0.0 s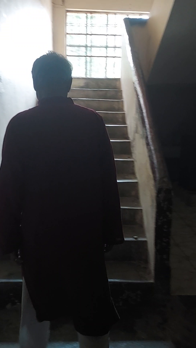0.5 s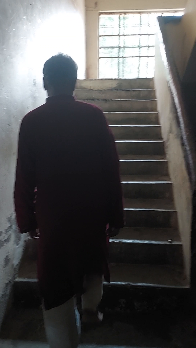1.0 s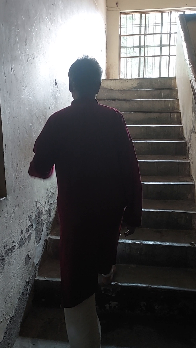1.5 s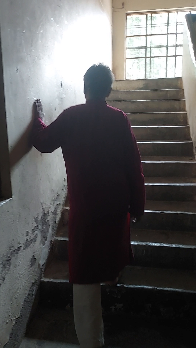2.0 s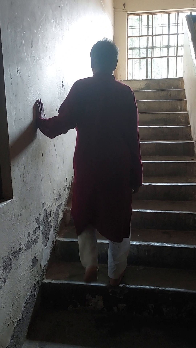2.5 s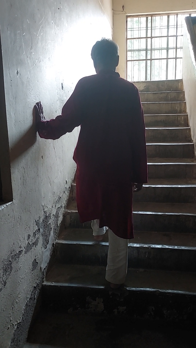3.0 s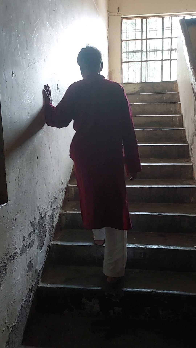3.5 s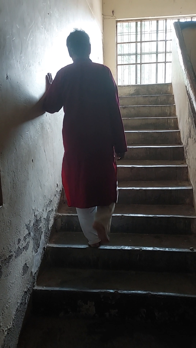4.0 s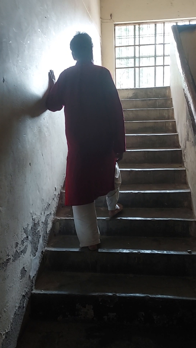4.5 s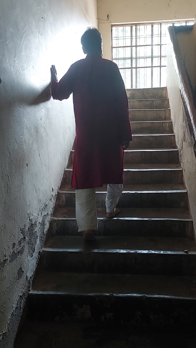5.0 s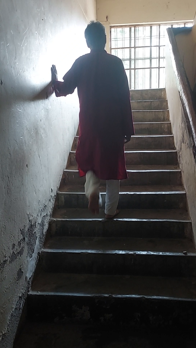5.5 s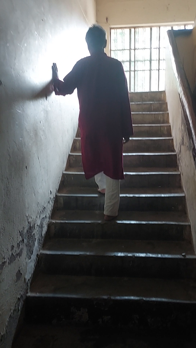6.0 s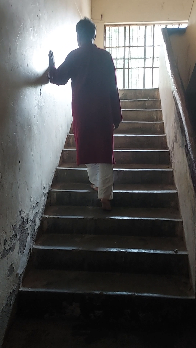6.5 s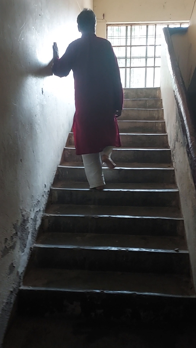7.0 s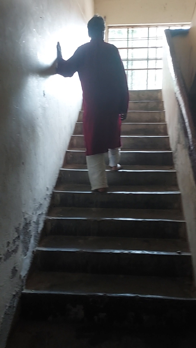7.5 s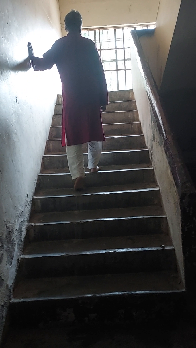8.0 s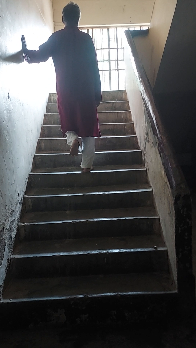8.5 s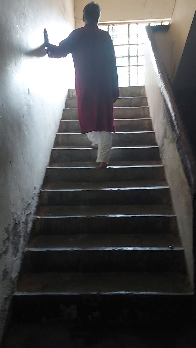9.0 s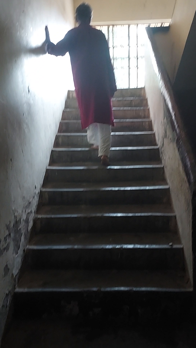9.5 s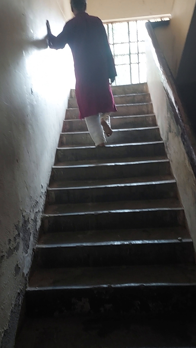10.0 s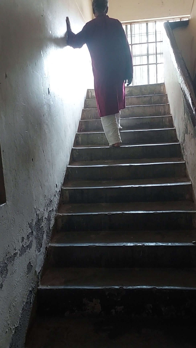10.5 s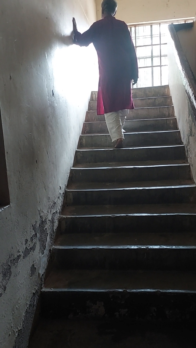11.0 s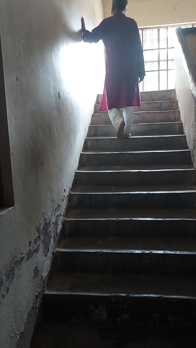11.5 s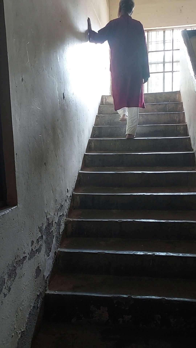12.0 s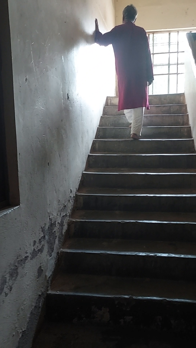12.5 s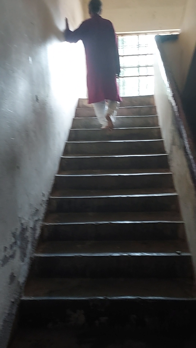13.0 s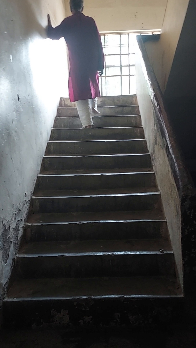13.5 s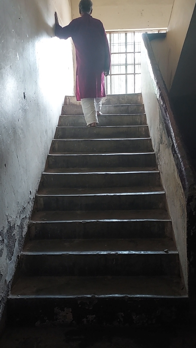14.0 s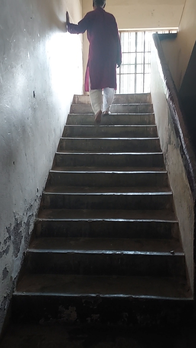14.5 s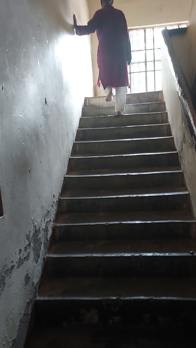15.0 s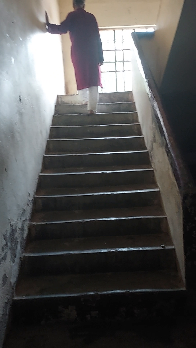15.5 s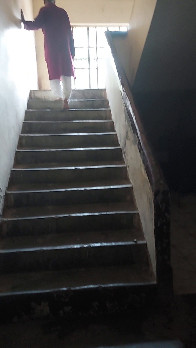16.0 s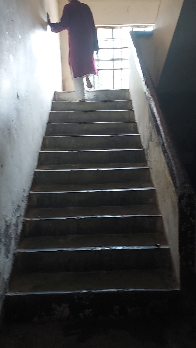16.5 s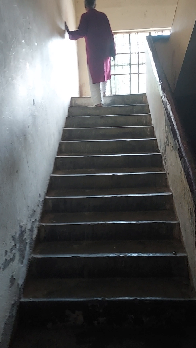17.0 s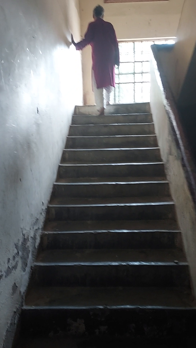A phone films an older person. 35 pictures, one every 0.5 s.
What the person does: Climbing stairs.
